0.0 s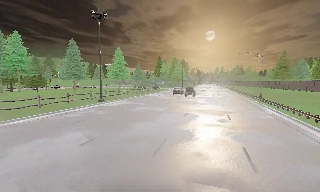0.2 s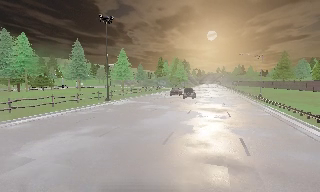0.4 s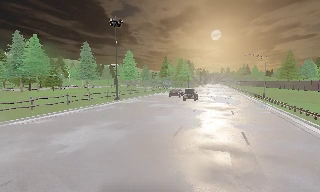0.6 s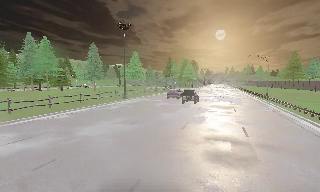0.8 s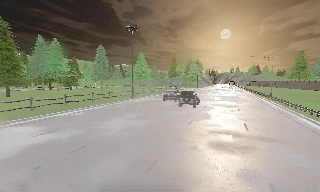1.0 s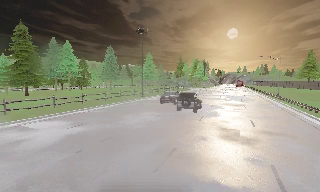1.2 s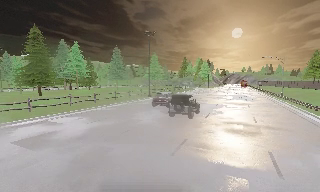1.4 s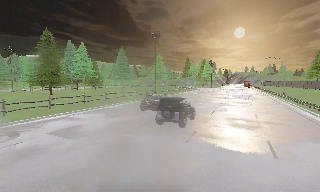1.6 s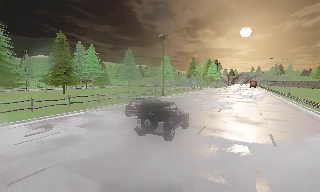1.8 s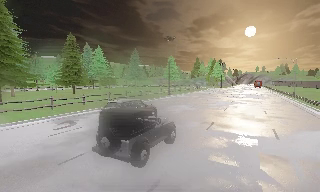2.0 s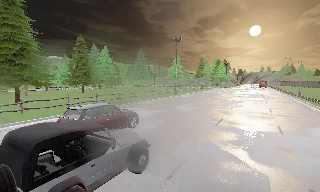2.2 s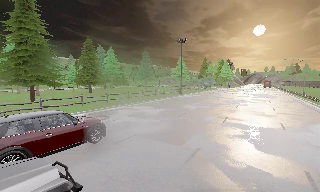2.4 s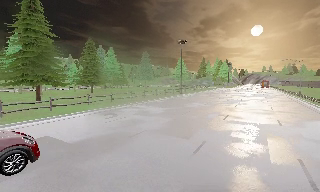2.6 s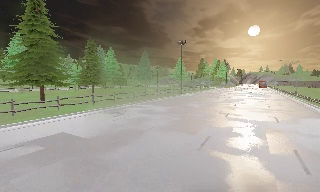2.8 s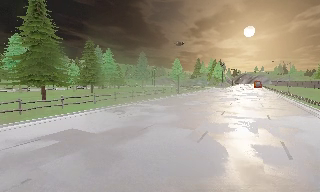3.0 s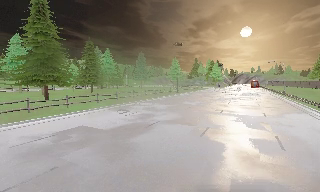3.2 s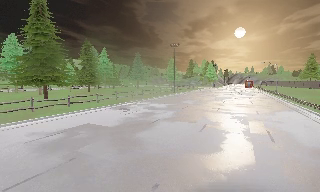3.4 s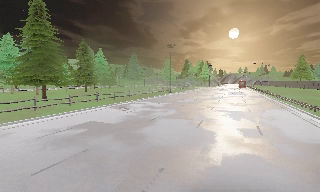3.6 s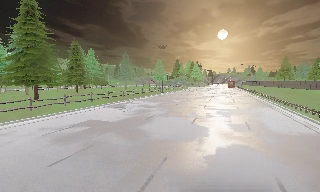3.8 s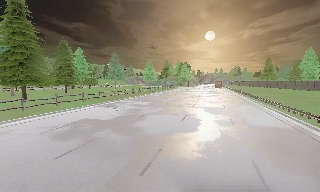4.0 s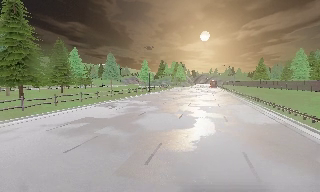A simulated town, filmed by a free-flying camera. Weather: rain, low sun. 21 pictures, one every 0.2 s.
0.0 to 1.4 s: The camera travels backward, about 9 m, so what stands in front gets smaller.
1.4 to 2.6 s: The camera travels backward and to its left, about 7 m, so what stands in front gets smaller.
2.6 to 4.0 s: The camera pans to its right, which is clockwise from overhead, by about 15 degrees. It travels backward and to its left, about 6 m, so what stands in front gets smaller.
The film runs backward here.
